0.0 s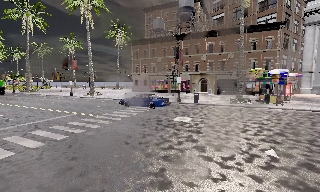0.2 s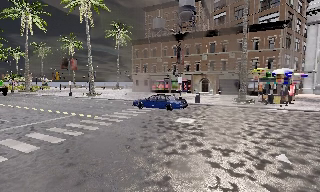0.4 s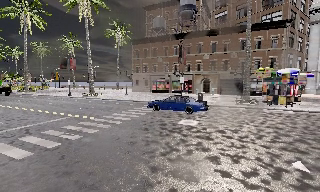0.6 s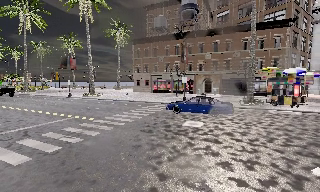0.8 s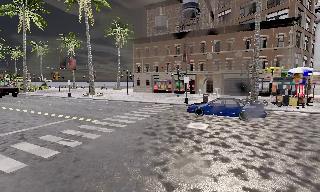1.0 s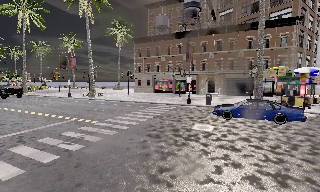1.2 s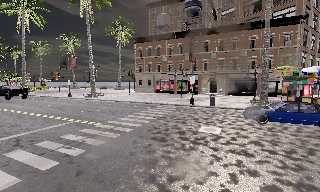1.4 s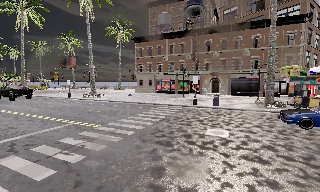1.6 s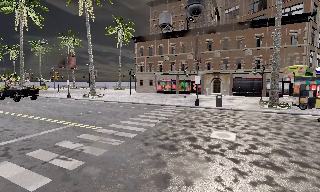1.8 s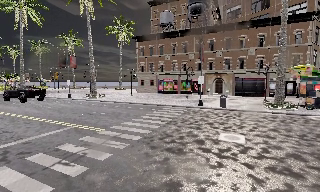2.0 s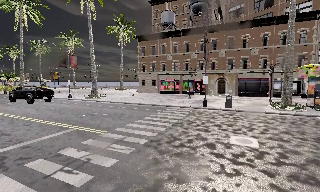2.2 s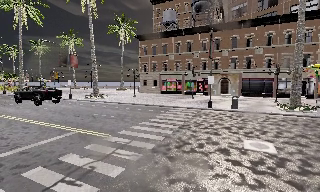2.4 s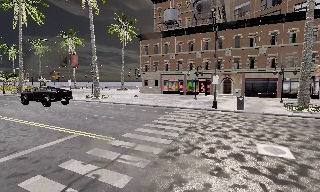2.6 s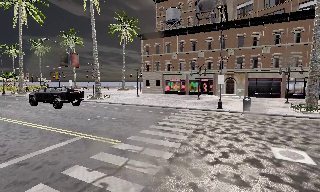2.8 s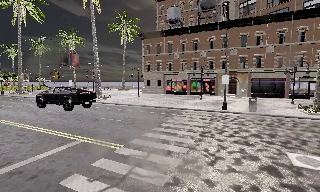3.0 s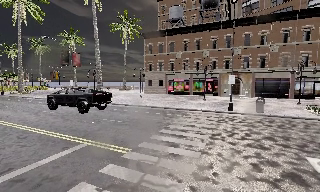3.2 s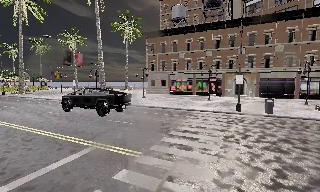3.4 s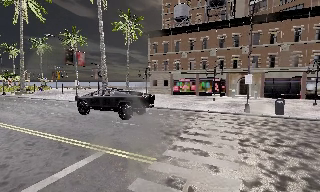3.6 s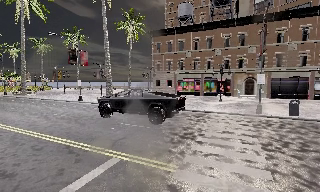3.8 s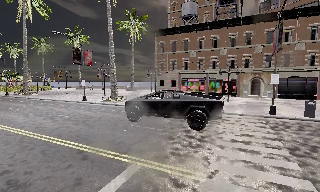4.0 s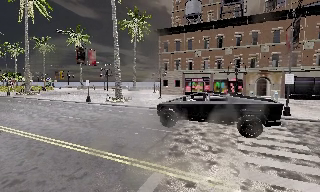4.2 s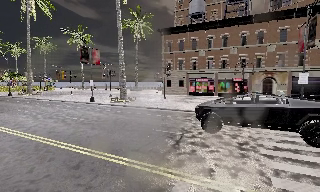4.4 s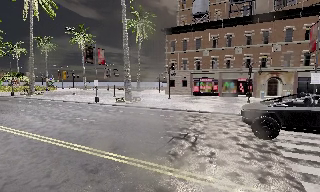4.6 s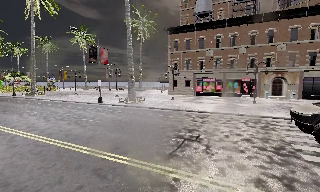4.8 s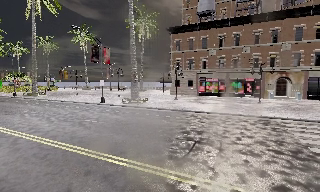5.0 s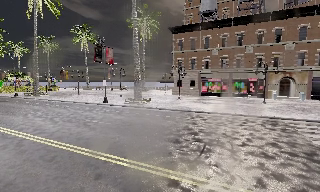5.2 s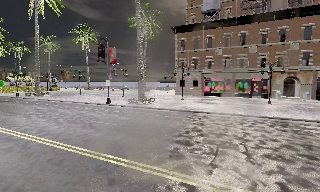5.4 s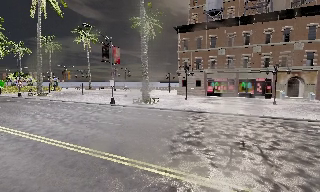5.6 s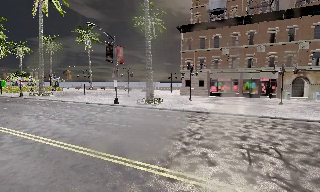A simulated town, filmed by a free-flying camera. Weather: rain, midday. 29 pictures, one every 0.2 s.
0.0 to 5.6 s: The camera travels to its left and forward, about 15 m, so close, fixed things drift to the right.
The film runs backward here.
